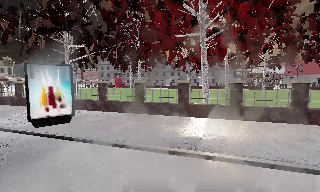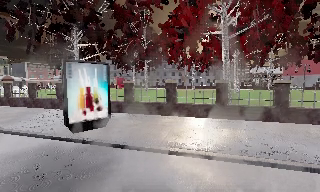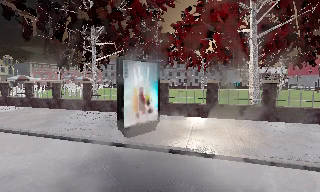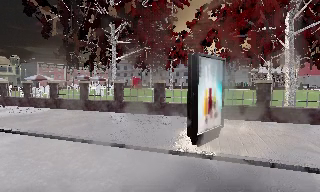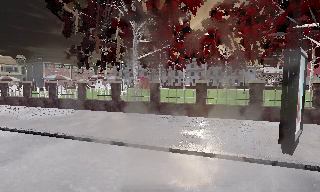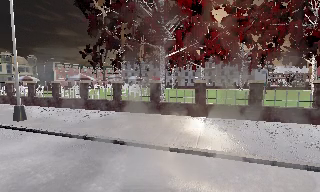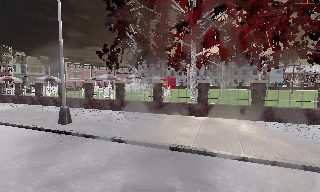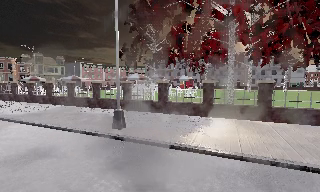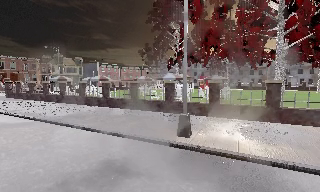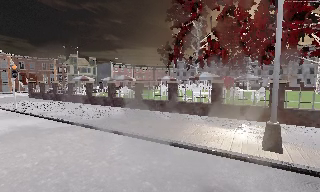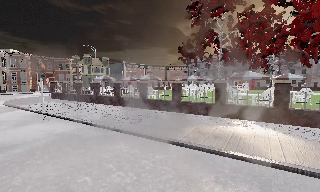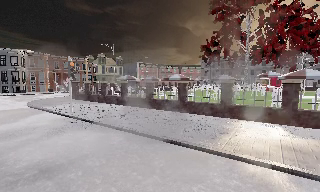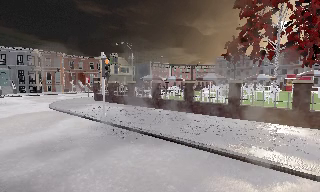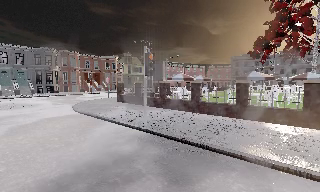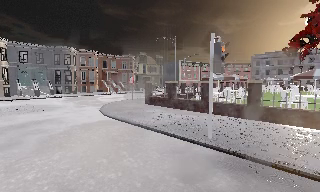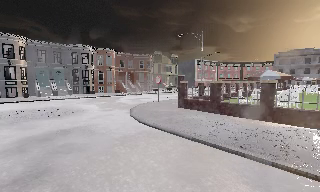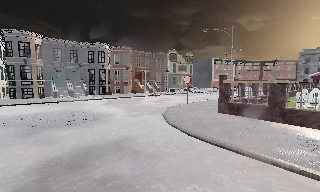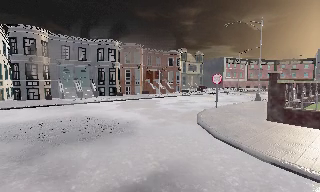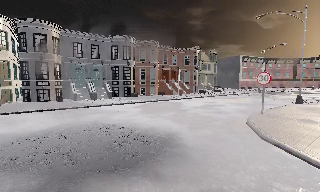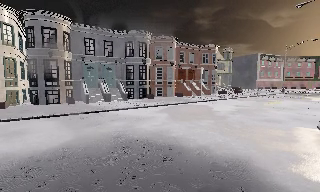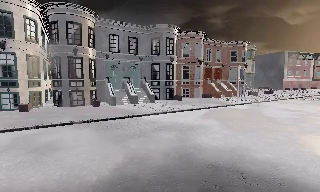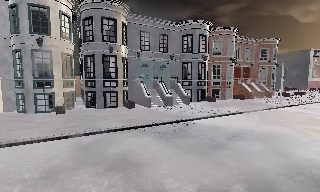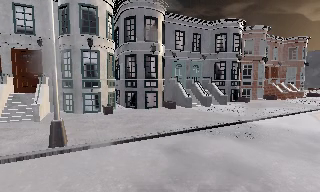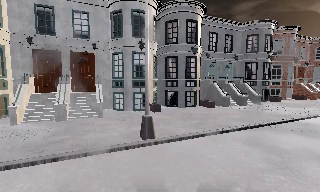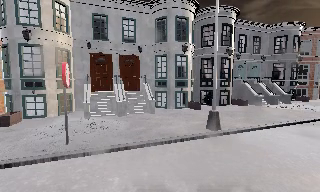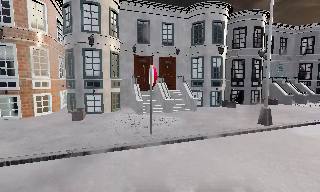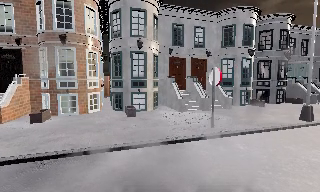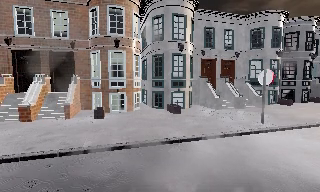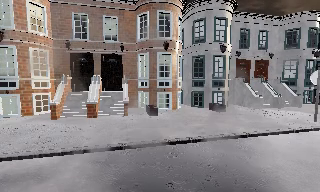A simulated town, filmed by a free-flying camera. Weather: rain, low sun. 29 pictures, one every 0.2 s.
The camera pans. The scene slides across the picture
to the right.
The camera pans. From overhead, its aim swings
counterclockwise.
0.0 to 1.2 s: The camera travels to its left, about 13 m, so close, fixed things drift to the right.
1.2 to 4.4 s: The camera swings to its left by about 45 degrees, and the scene slides to the right. It travels to its left and forward, about 35 m, so close, fixed things drift to the right.
4.4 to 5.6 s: The camera pans to its left, which is counterclockwise from overhead, by about 10 degrees. It travels to its left, about 14 m, so close, fixed things drift to the right.
The film runs backward here.
